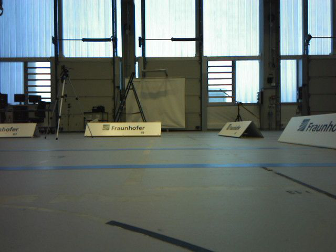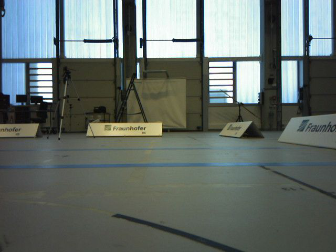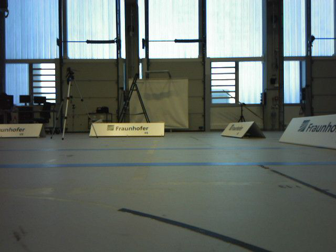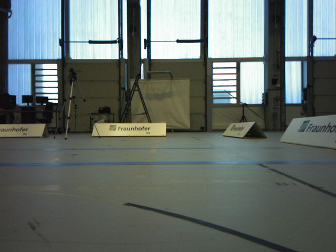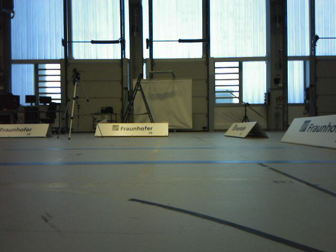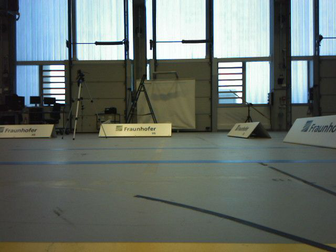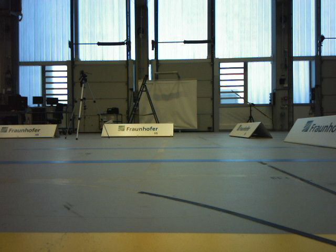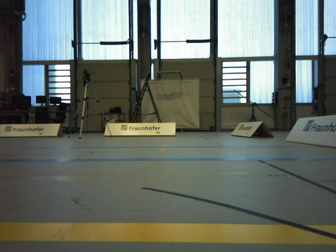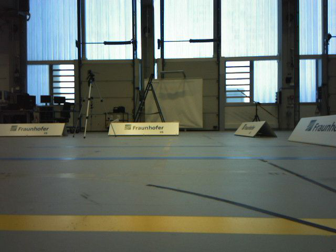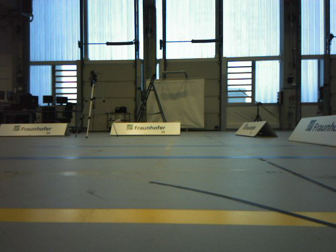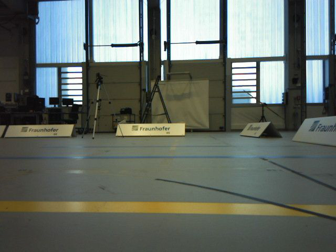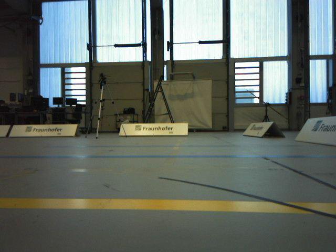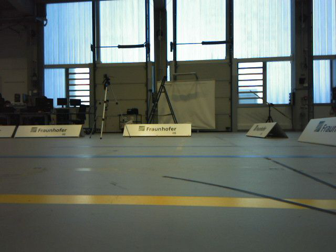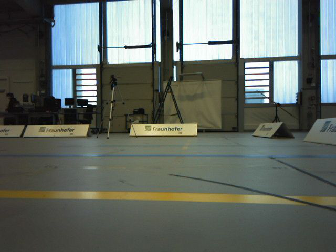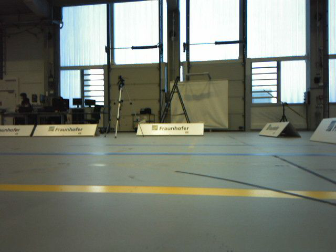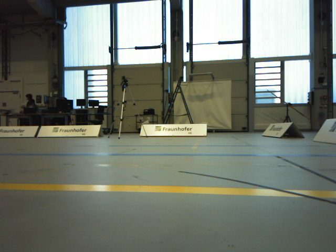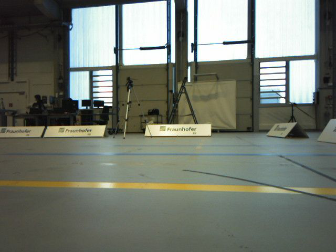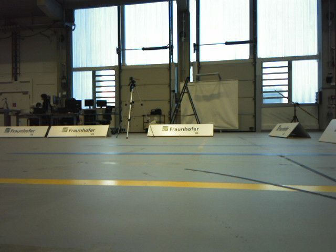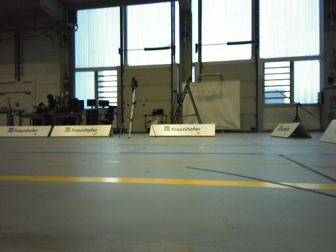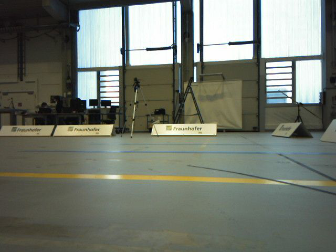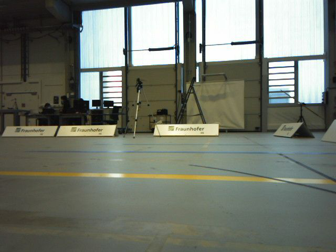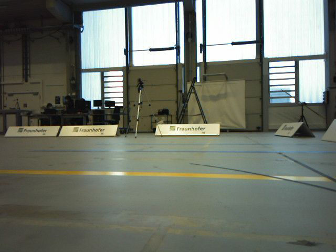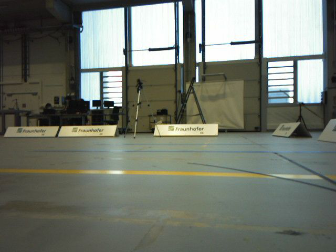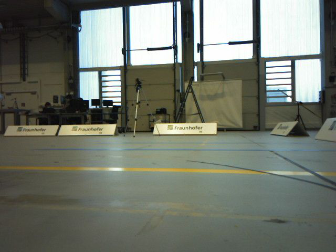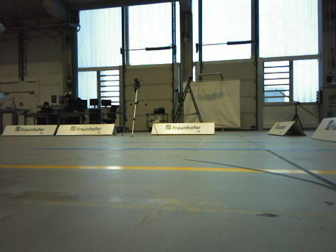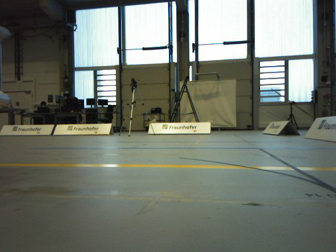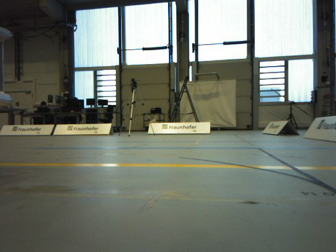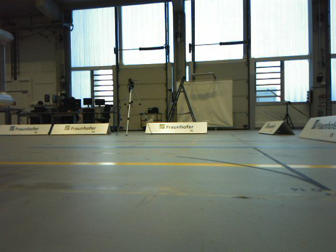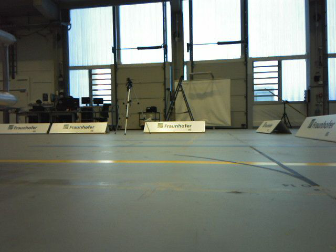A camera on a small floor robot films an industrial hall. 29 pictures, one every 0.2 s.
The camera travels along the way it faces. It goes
backward.
0.0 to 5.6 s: The camera travels backward, about 1 m, so what stands in front gets smaller.
The film runs backward here.
